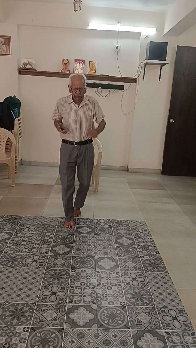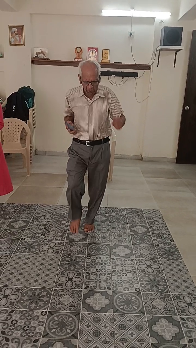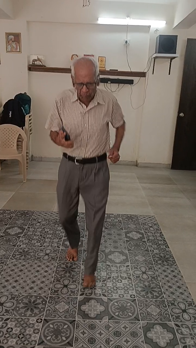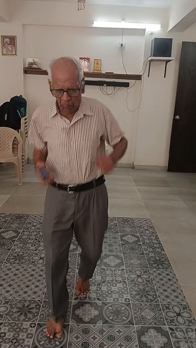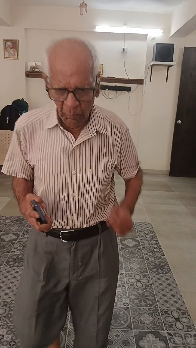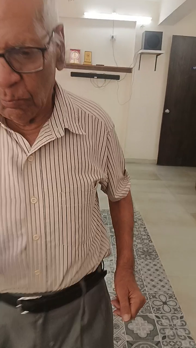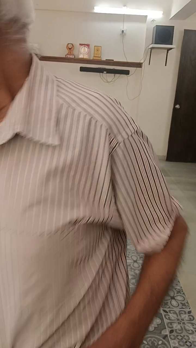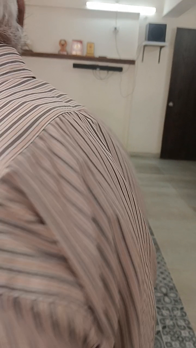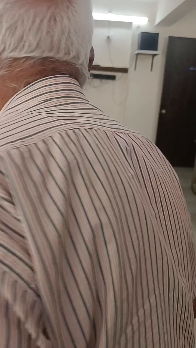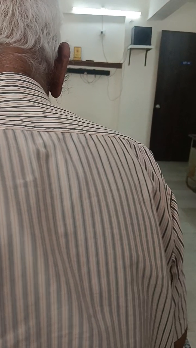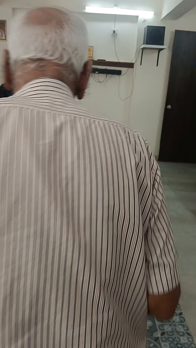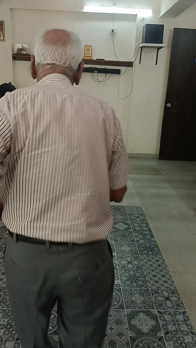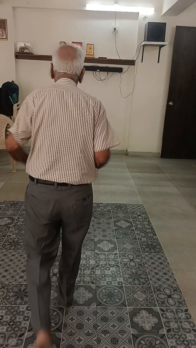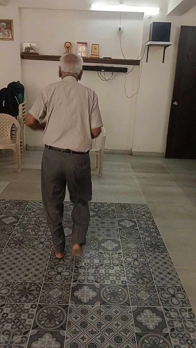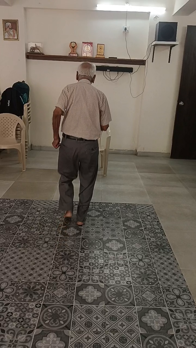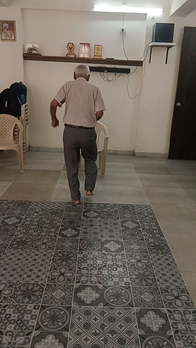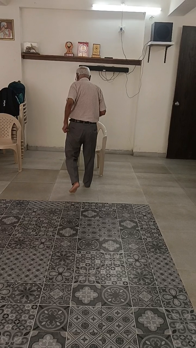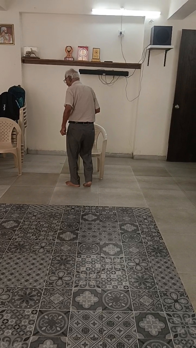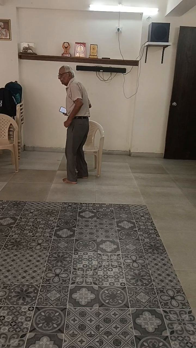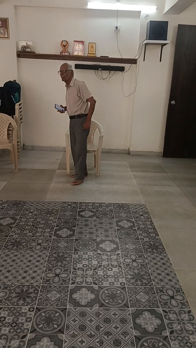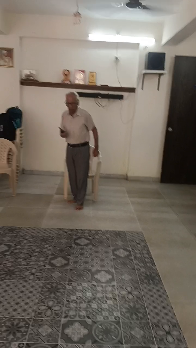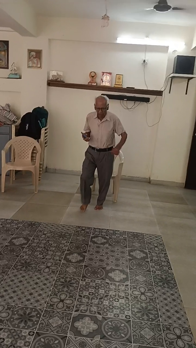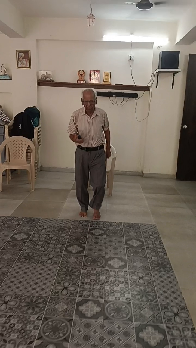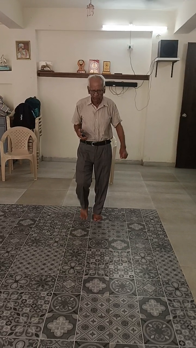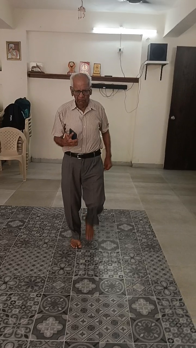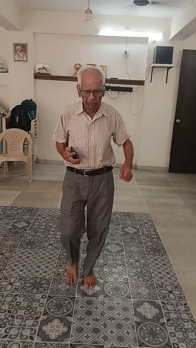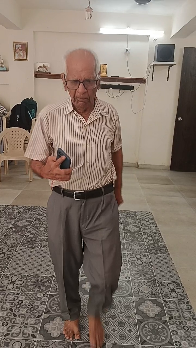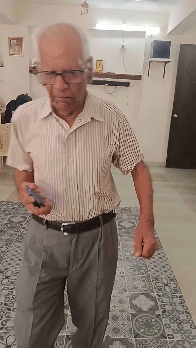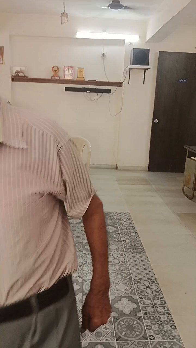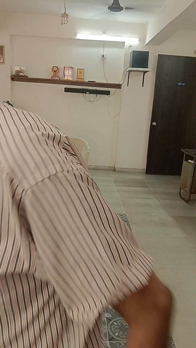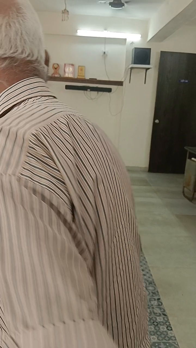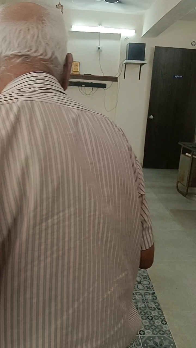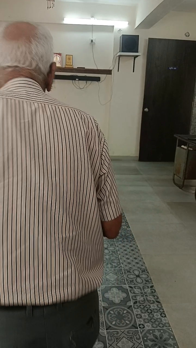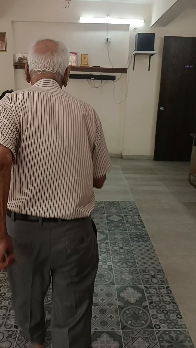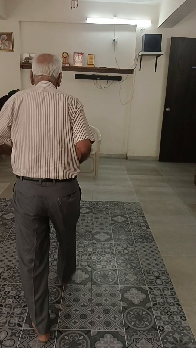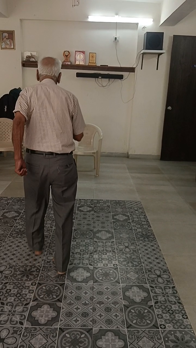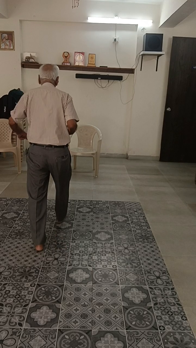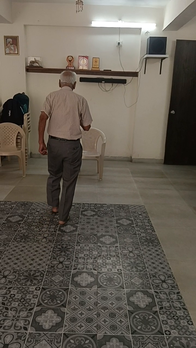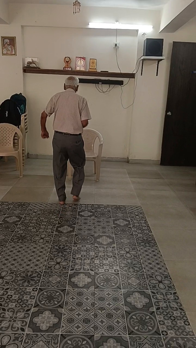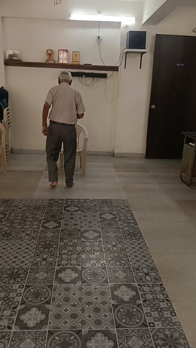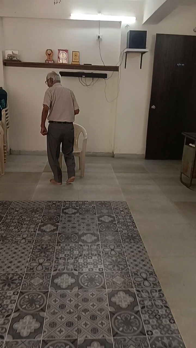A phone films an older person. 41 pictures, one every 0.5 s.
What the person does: Jogging.
